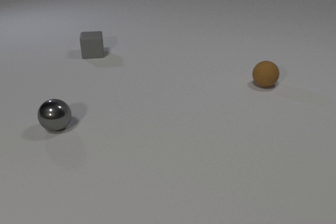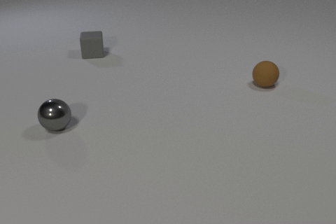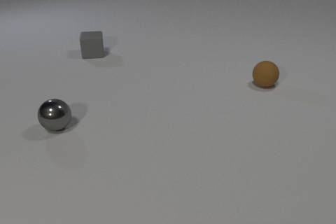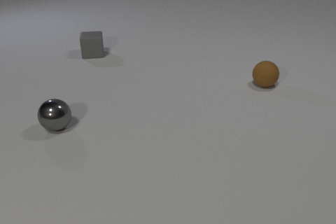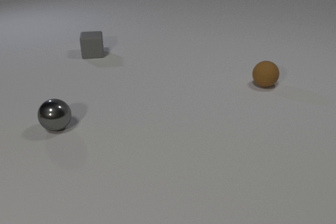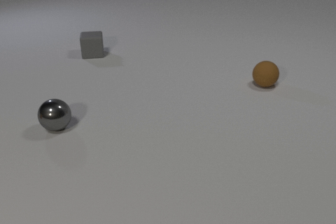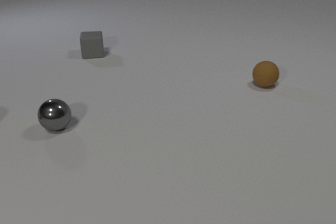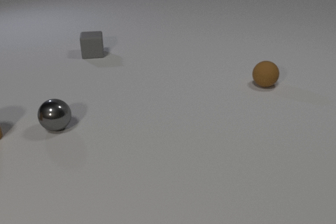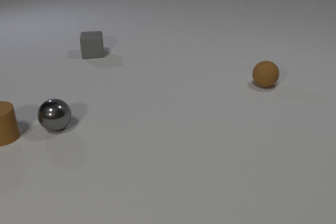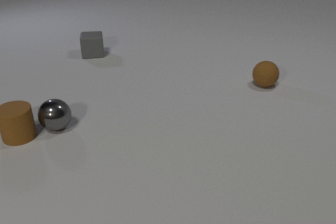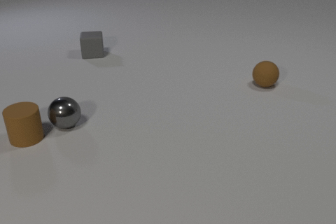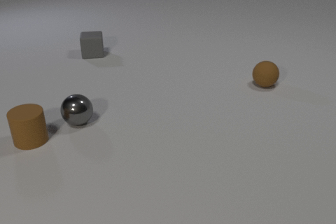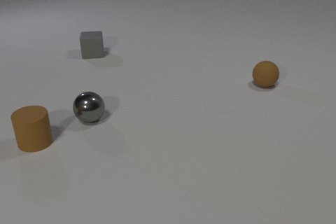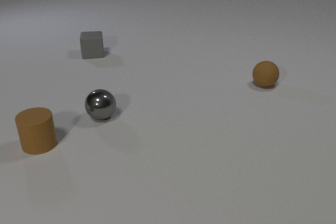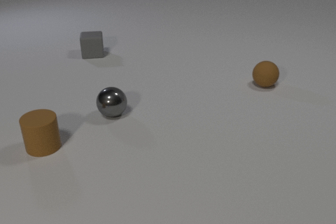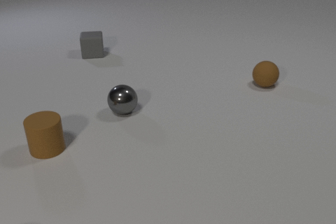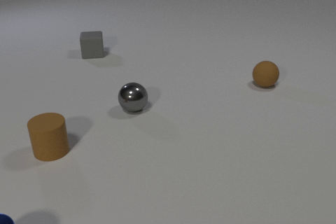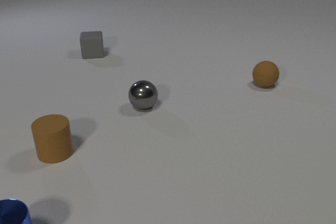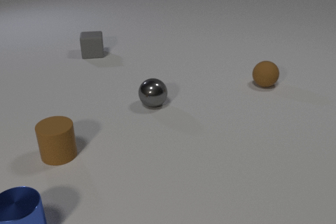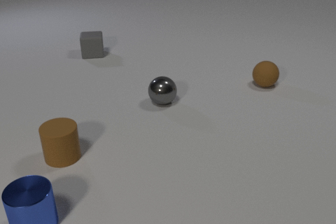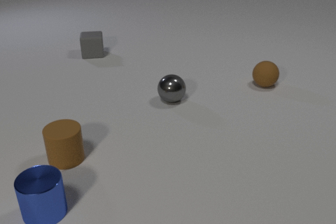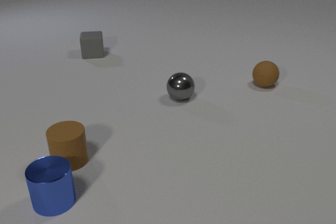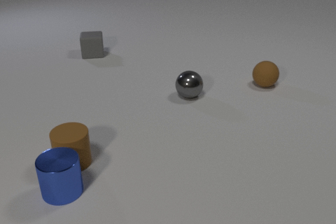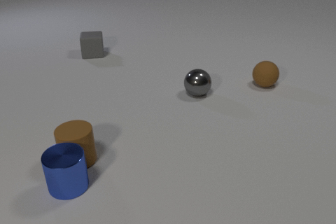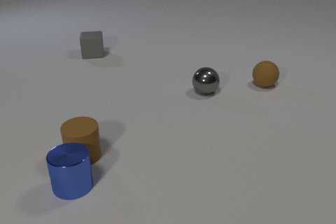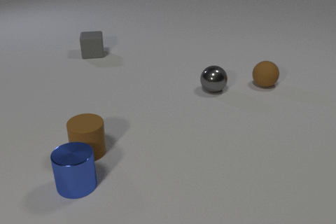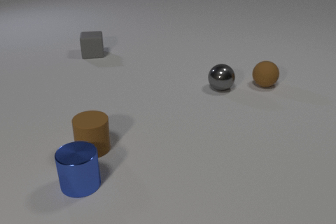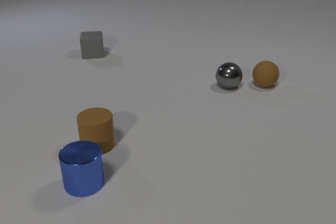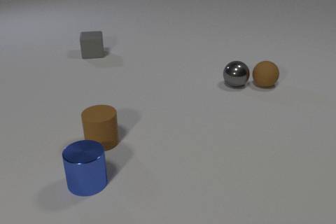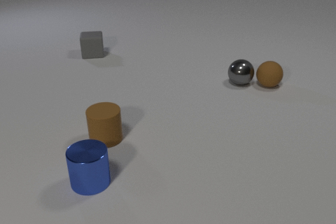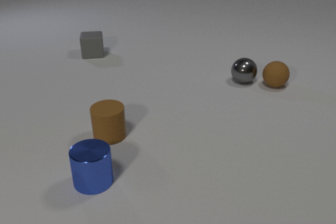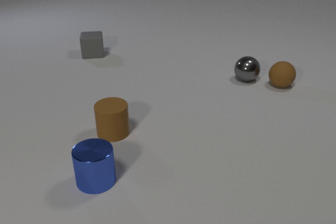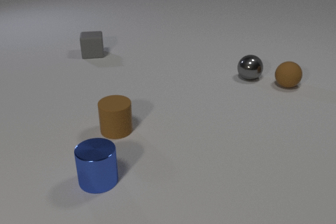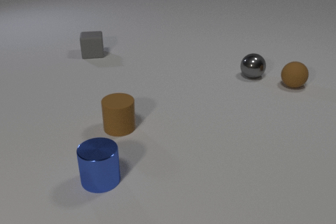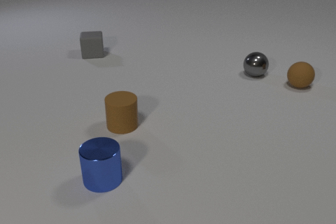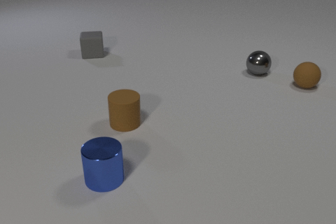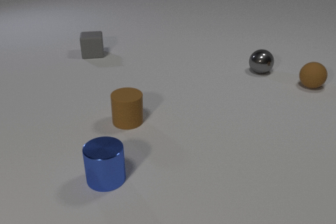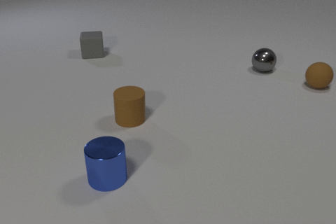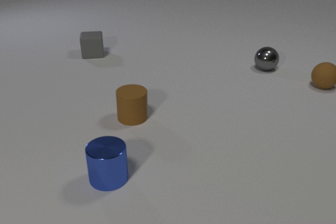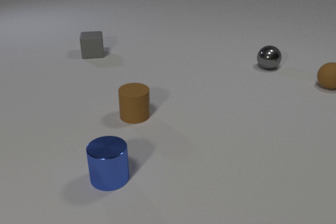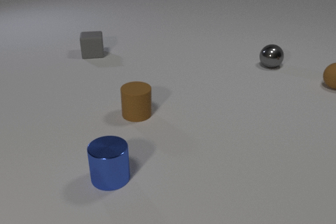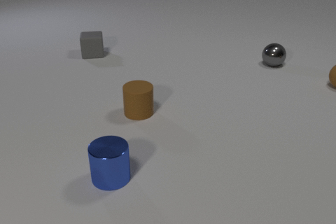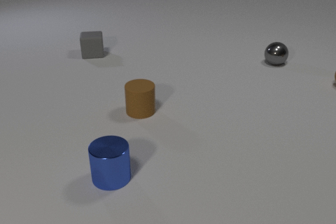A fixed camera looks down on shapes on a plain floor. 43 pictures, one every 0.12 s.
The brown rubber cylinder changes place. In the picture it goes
to the right.
The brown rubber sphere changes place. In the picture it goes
to the right.
0.00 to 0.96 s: The brown rubber cylinder comes in at the left edge, slides to the right.
0.96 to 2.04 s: The brown rubber cylinder slides to the right and toward the camera. The gray metal sphere rolls to the right. The blue metal cylinder comes in at the bottom edge, slides away from the camera and to the right. The brown rubber cylinder and the gray metal sphere collide.
2.04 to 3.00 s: The brown rubber cylinder slides to the right. The gray metal sphere rolls to the right and away from the camera. The blue metal cylinder slides away from the camera and to the right. The brown rubber cylinder and the blue metal cylinder collide.
3.00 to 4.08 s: The brown rubber cylinder slides away from the camera and to the right. The gray metal sphere rolls away from the camera and to the right. The blue metal cylinder slides to the right. The brown rubber sphere rolls to the right. The gray metal sphere and the brown rubber sphere collide.
4.08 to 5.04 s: The brown rubber cylinder slides away from the camera and to the right. The gray metal sphere rolls away from the camera and to the right. The blue metal cylinder slides to the right. The brown rubber sphere rolls to the right.
How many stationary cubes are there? 1.
Are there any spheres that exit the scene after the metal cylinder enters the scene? yes.
How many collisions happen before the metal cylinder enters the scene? 1.
